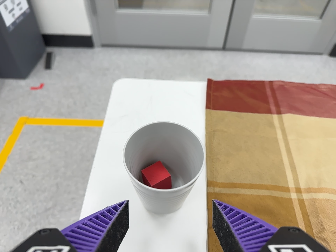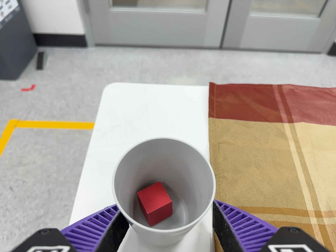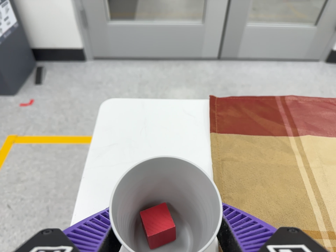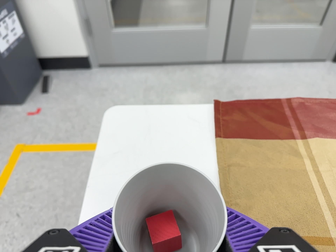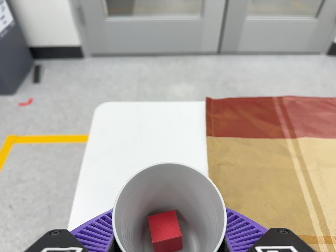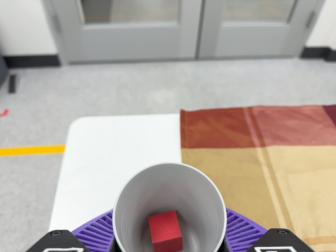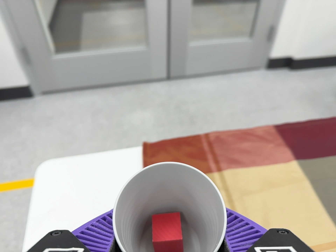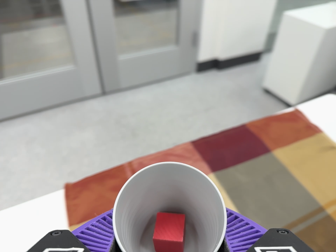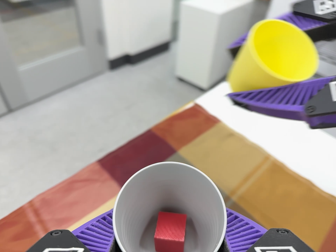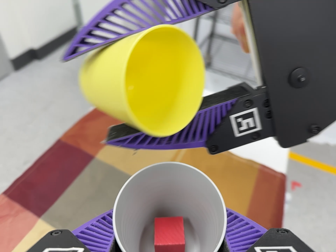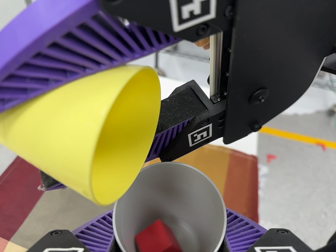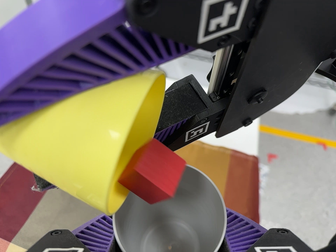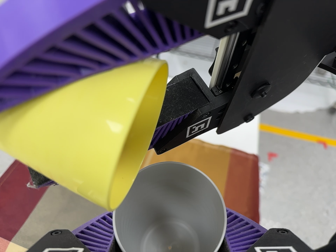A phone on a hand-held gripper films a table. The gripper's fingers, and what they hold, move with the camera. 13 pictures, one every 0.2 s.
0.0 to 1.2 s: The camera travels toward the top of its view and to its right, about 10 cm, so close, fixed things drift downward. It rolls about its line of sight by about 10 degrees, and the scene rotates counterclockwise.
1.2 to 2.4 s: The camera pans to its right by about 45 degrees. It travels to its right and toward the top of its view, about 20 cm, so close, fixed things drift to the left. Its aim tips toward the bottom of its view by about 10 degrees. It rolls about its line of sight by about 45 degrees, and the scene rotates counterclockwise.
The film runs backward here.
